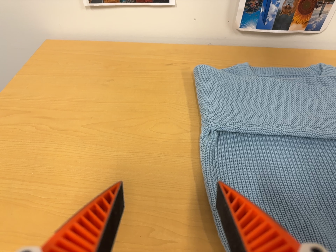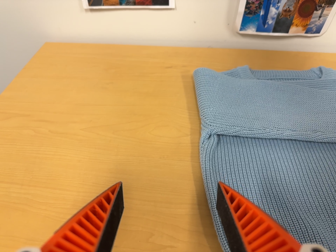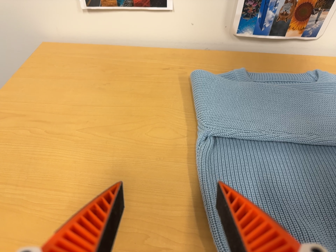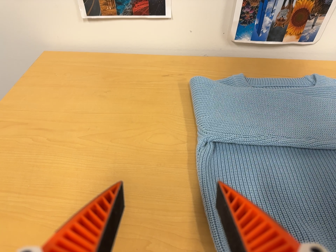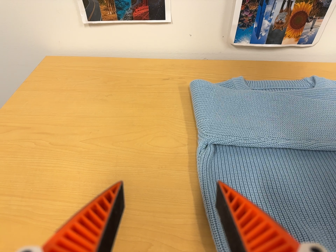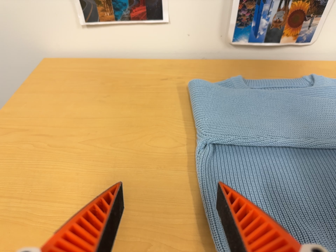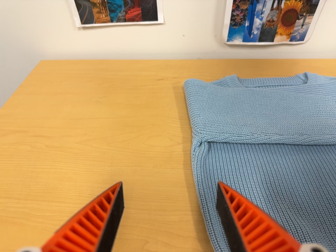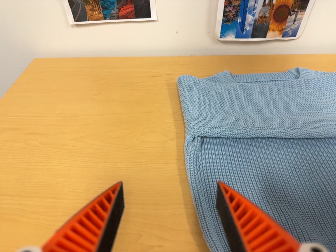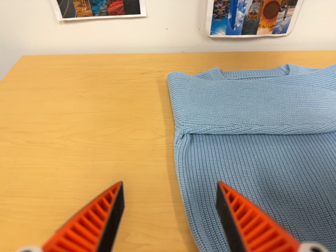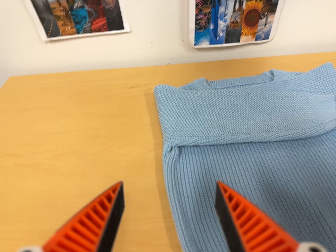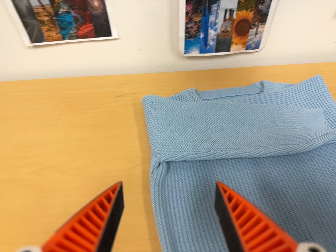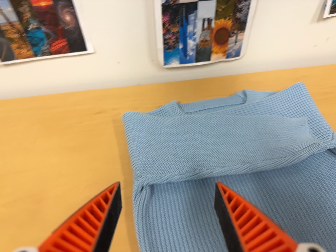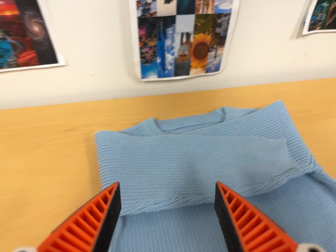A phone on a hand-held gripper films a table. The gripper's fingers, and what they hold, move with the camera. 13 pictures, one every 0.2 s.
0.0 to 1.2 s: The camera shifts only a little, or ends up much as it began.
1.2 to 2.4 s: The camera pans to its right by about 10 degrees. It travels toward the top of its view, to its right and forward, about 12 cm, so close, fixed things drift downward.
The film runs backward here.
